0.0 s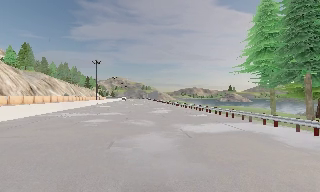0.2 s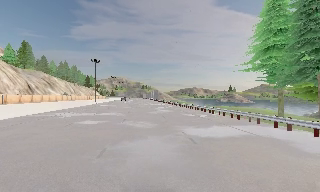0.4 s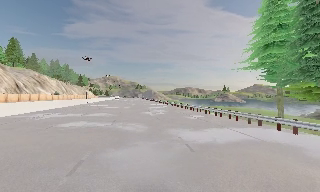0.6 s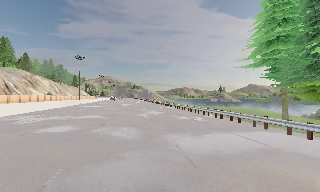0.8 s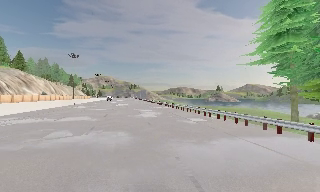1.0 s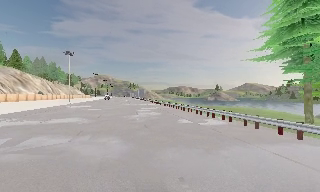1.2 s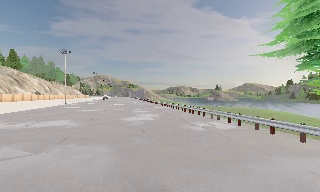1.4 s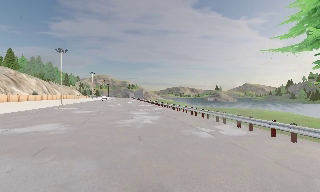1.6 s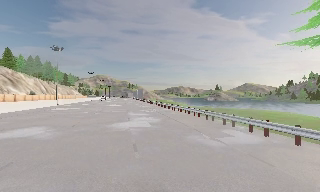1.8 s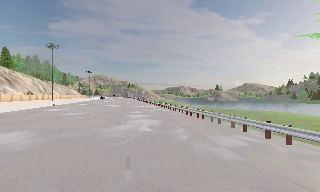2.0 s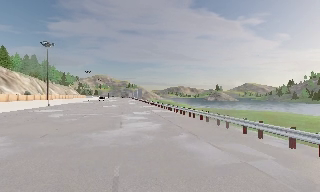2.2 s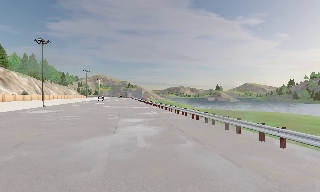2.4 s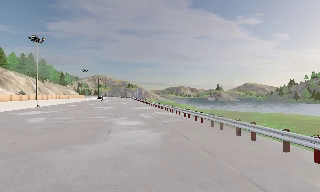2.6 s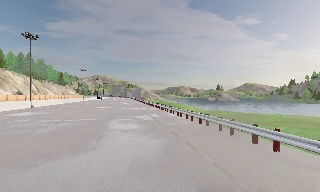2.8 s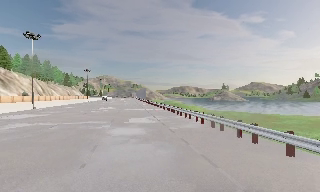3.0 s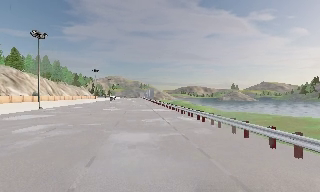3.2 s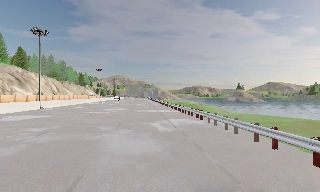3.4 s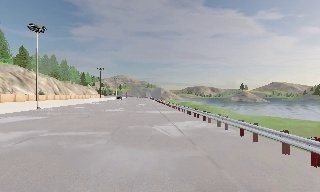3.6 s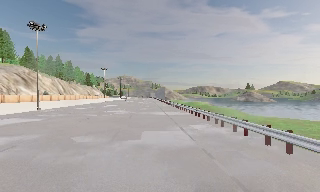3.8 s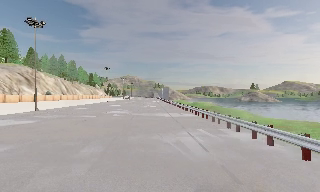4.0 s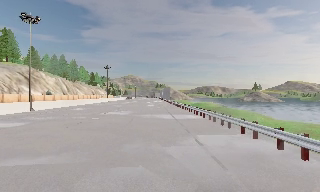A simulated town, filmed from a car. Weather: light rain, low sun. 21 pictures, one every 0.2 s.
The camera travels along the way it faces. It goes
forward.
0.0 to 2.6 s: The camera travels forward, about 16 m, so what stands in front looms larger.
2.6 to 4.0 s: The camera swings to its left by about 10 degrees, and the scene slides to the right. It travels forward, about 9 m, so what stands in front looms larger.
The film runs forward here.
